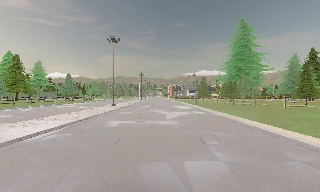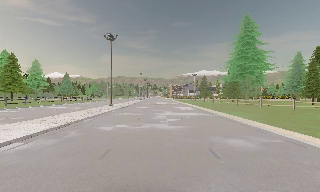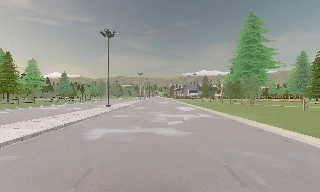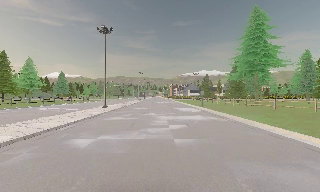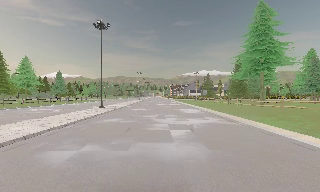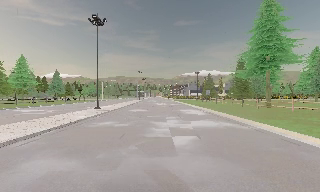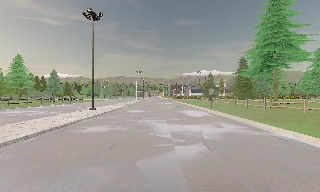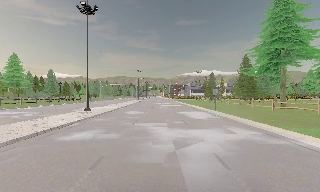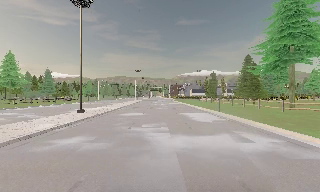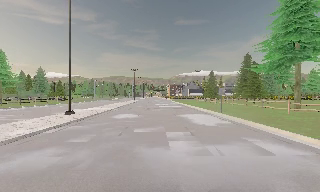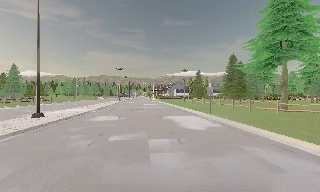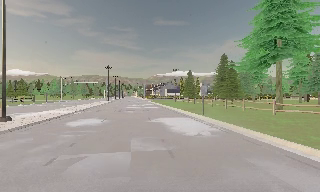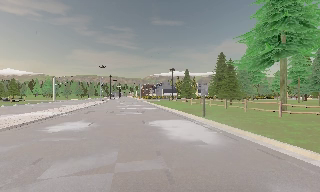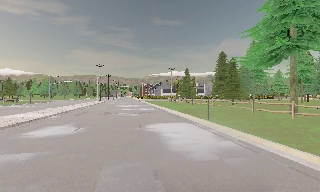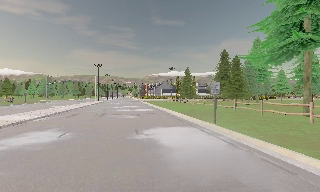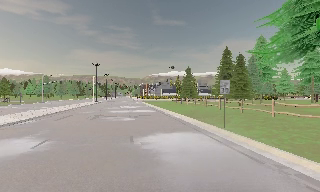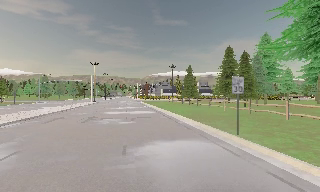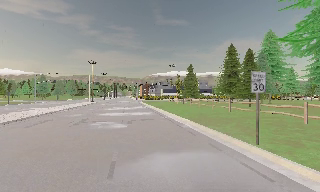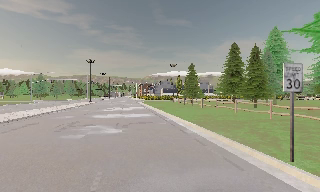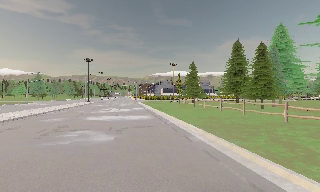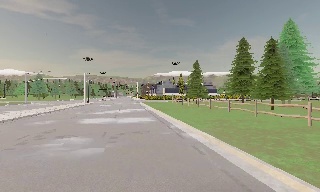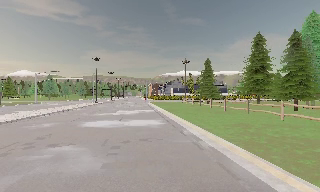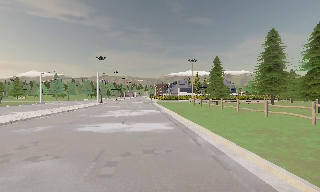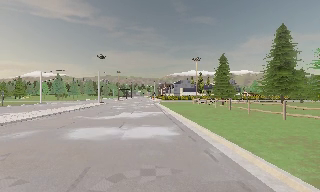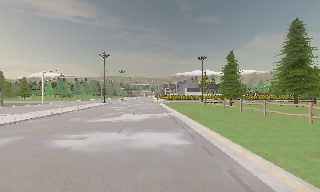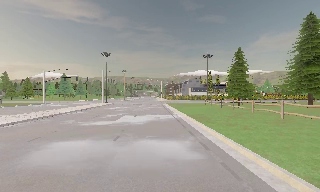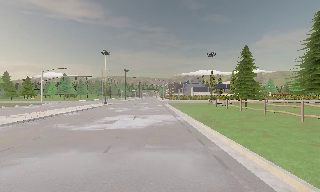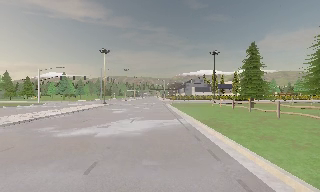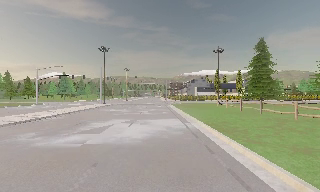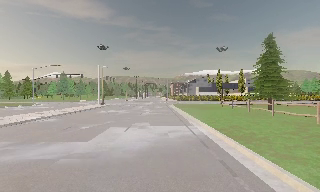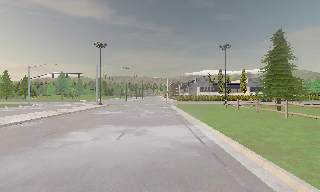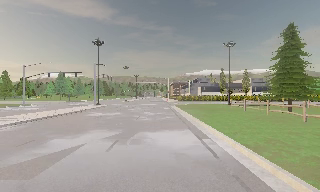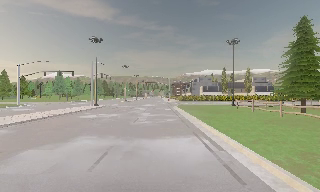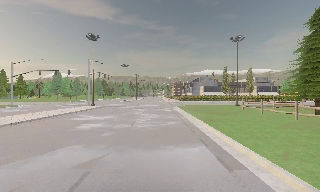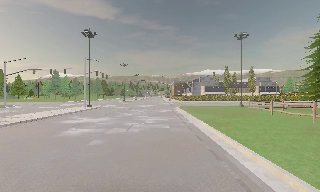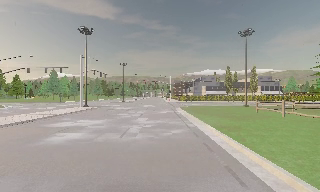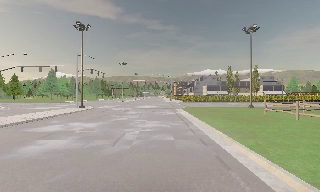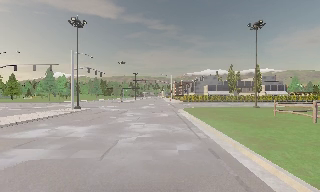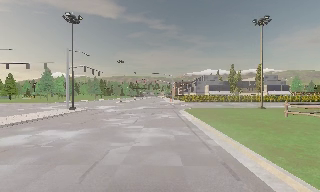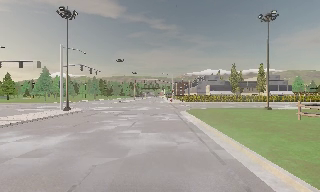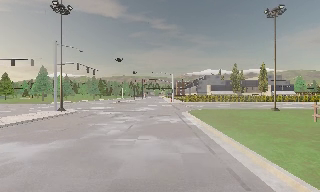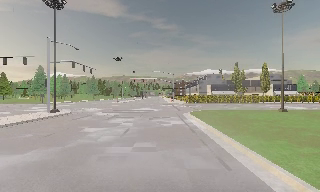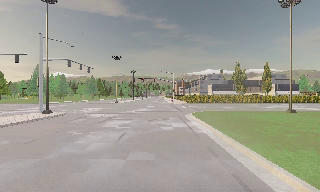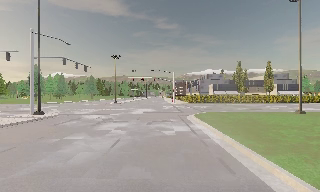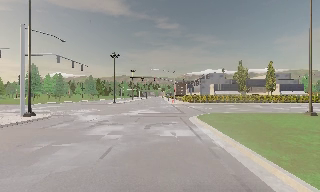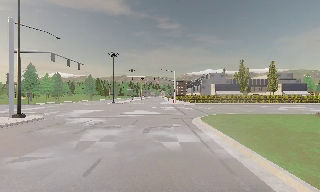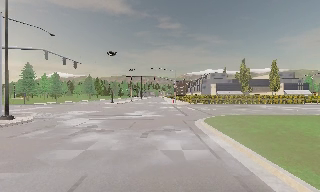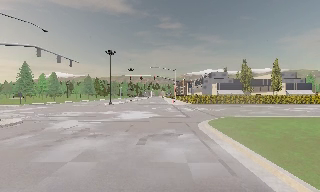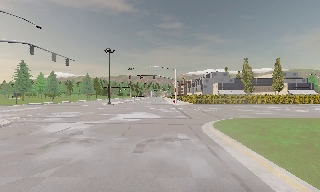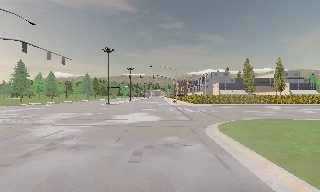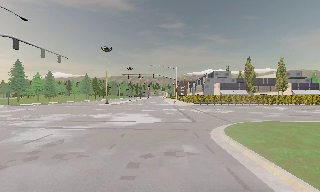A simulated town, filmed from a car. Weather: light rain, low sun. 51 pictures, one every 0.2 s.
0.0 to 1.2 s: The camera travels forward, about 9 m, so what stands in front looms larger.
1.2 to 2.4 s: The scene slides to the left, as the camera pans about 10 degrees to its right. It travels forward, about 9 m, so what stands in front looms larger.
2.4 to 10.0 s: The camera pans to its left, which is counterclockwise from overhead, by about 10 degrees. It travels forward, about 50 m, so what stands in front looms larger.
The film runs forward here.
